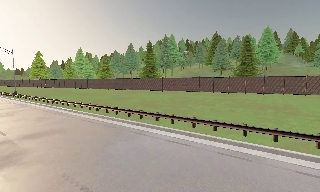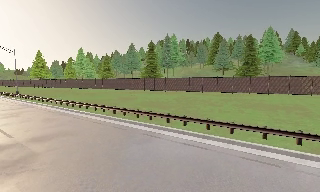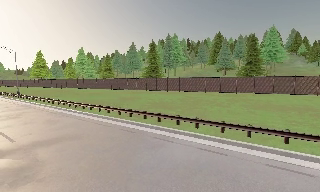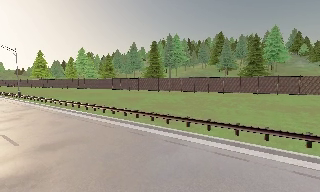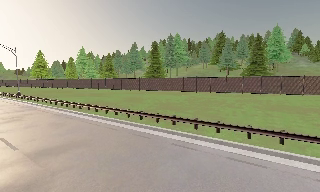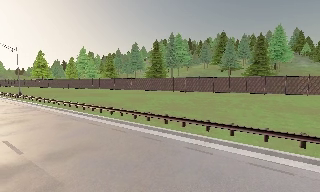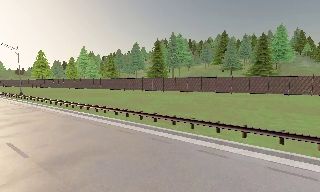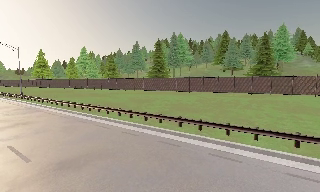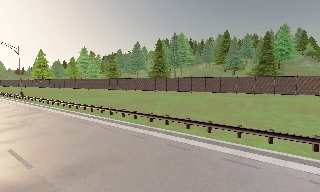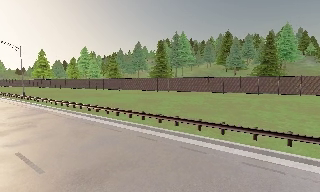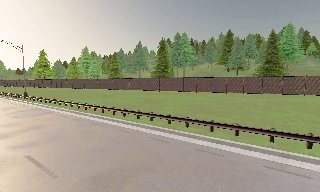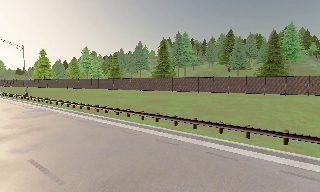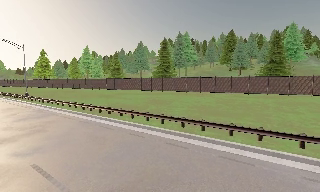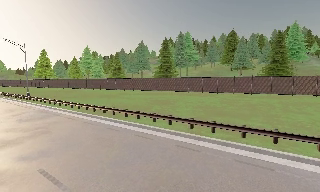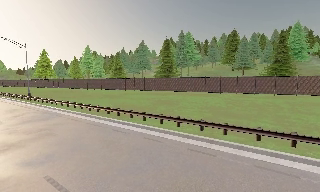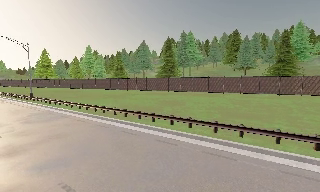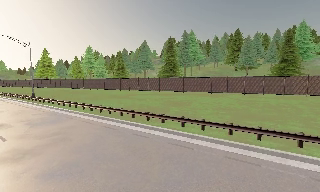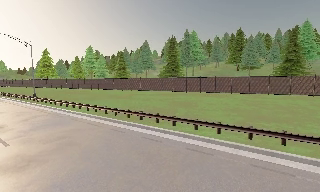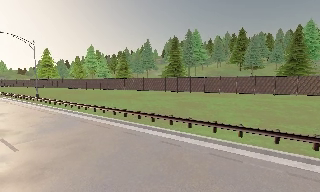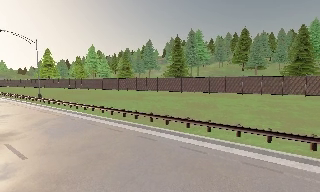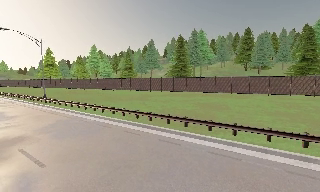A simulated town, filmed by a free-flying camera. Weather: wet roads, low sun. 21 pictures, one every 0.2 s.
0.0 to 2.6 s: The camera travels to its left and forward, about 7 m, so close, fixed things drift to the right.
2.6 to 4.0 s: The camera travels to its left and forward, about 5 m, so close, fixed things drift to the right. It gains speed.
The film runs forward here.
